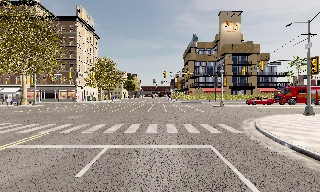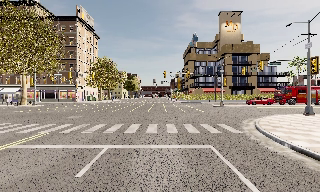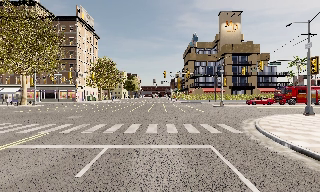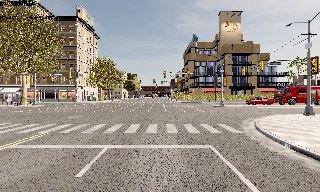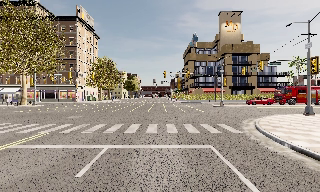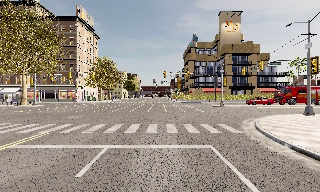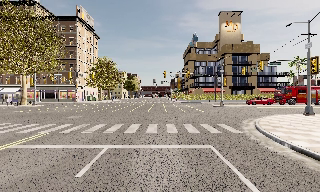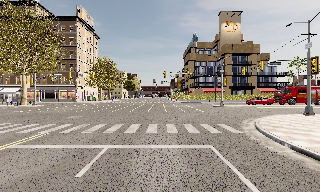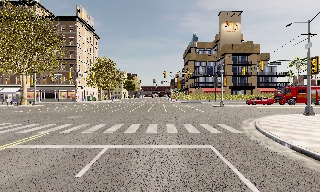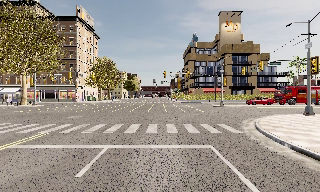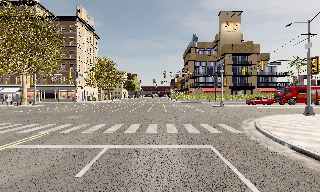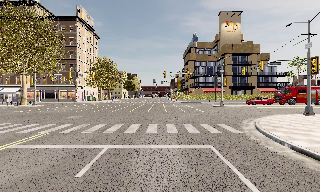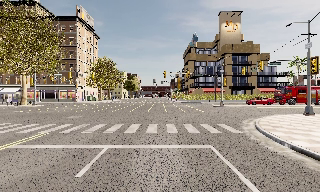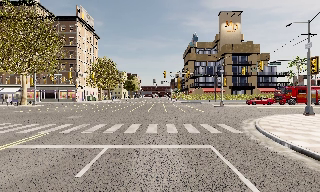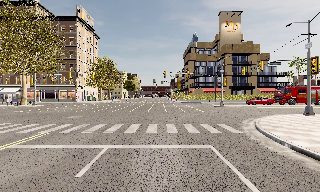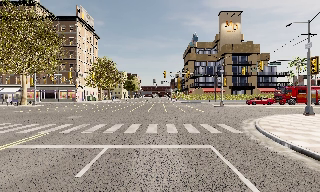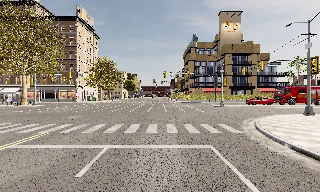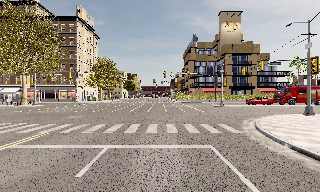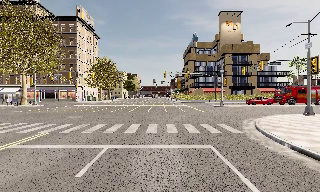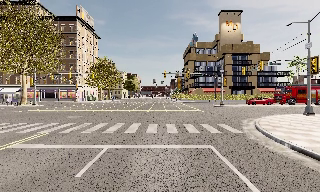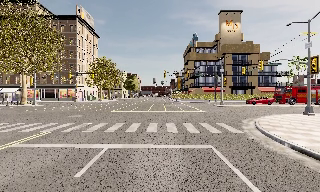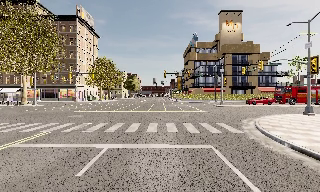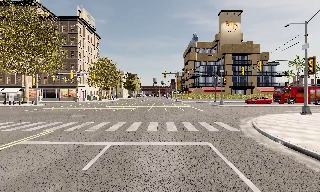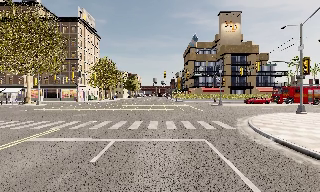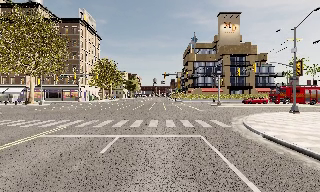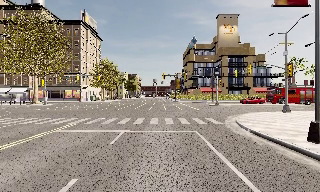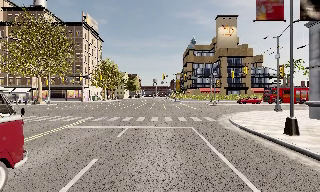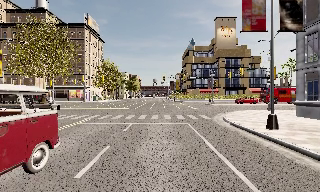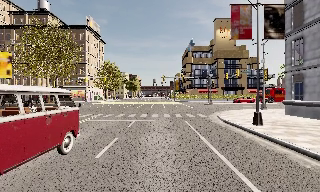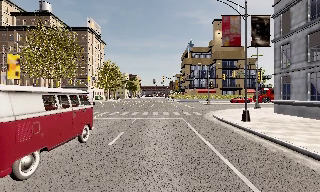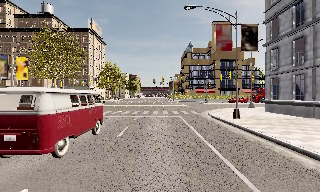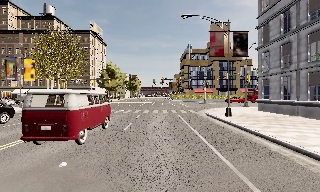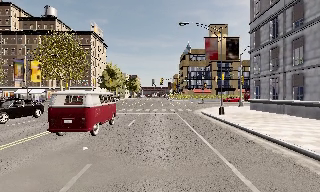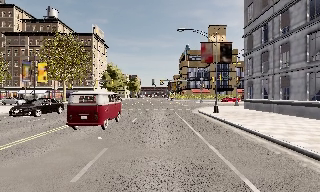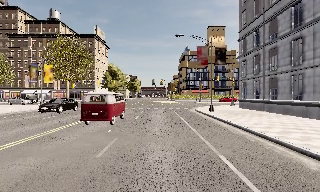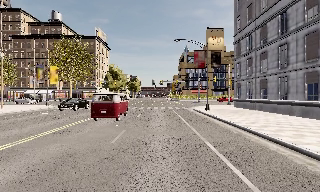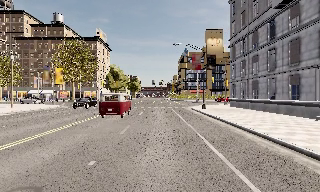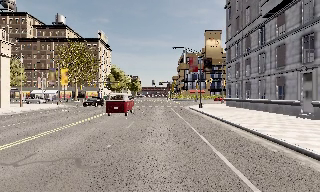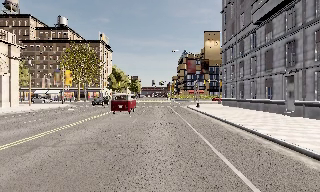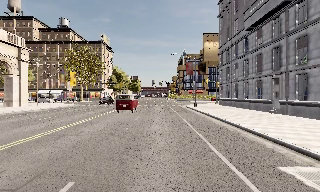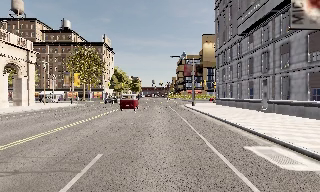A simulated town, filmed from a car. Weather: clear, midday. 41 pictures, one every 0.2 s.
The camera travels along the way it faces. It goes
backward.
0.0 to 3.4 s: The camera keeps its place and its aim.
3.4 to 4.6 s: The camera travels backward, about 0.5 m, so what stands in front gets smaller. It gains speed.
4.6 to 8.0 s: The camera travels backward, about 20 m, so what stands in front gets smaller.
The film runs backward here.
